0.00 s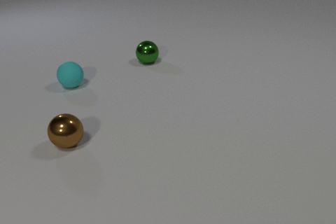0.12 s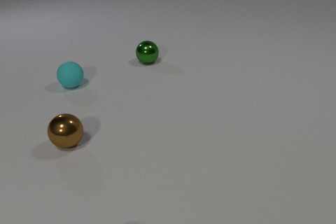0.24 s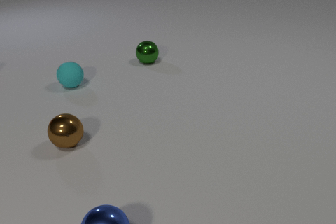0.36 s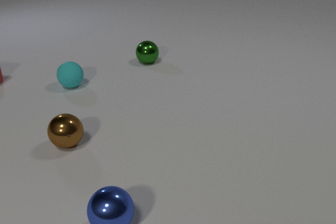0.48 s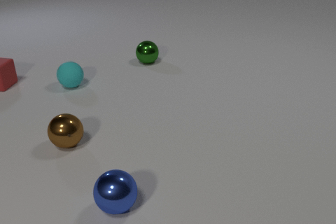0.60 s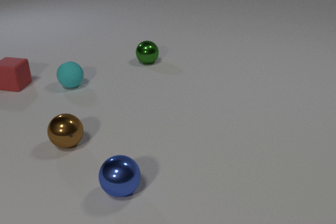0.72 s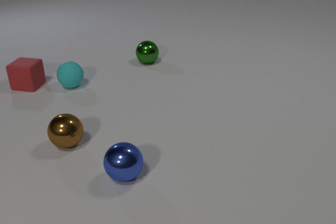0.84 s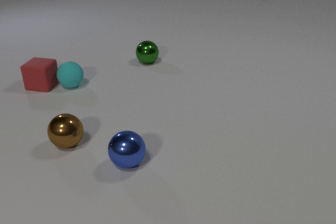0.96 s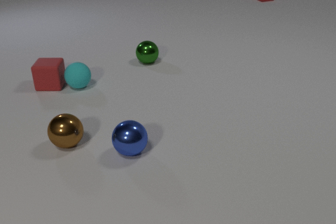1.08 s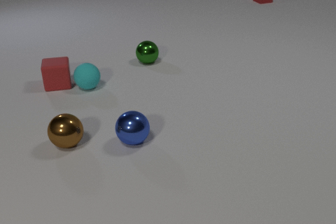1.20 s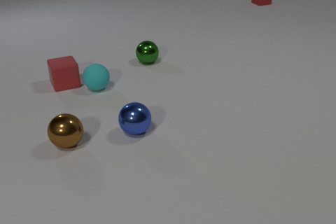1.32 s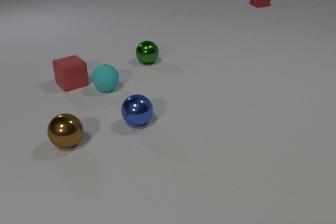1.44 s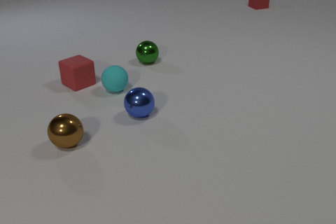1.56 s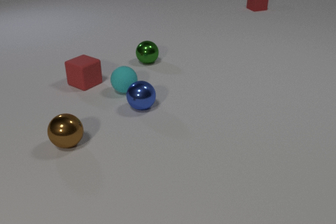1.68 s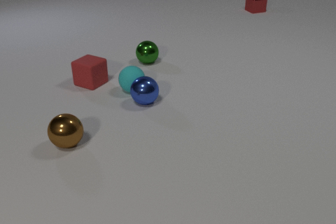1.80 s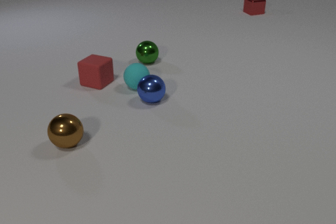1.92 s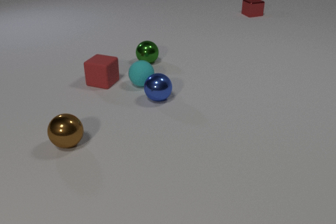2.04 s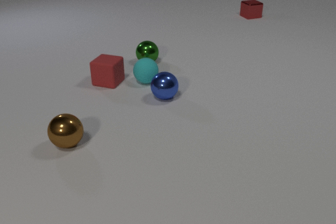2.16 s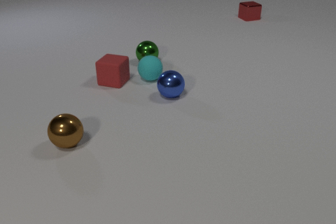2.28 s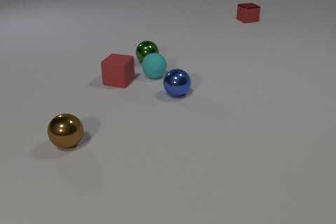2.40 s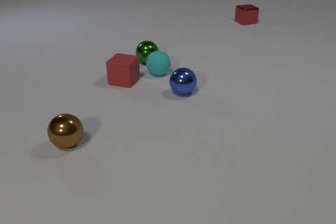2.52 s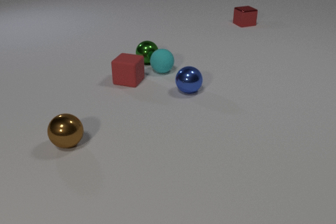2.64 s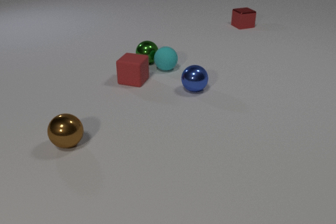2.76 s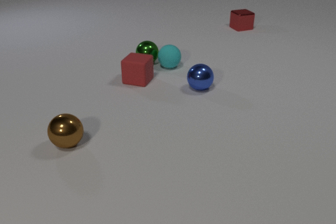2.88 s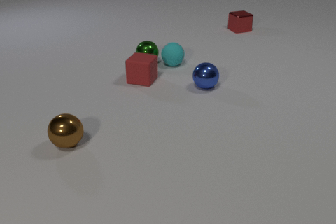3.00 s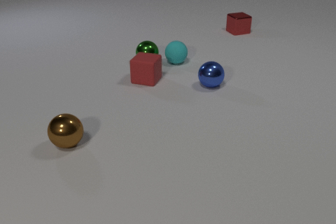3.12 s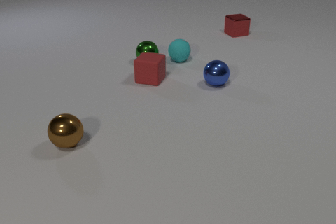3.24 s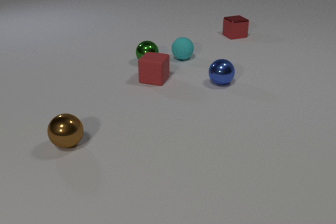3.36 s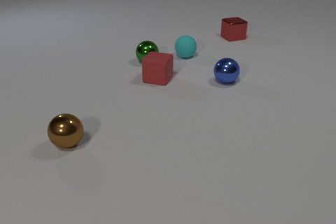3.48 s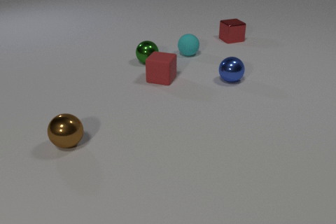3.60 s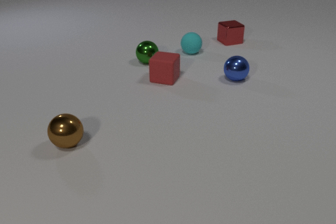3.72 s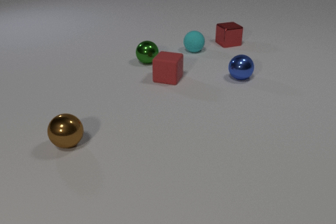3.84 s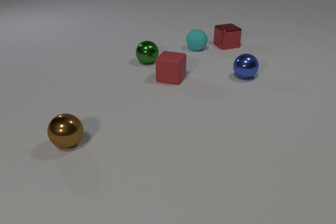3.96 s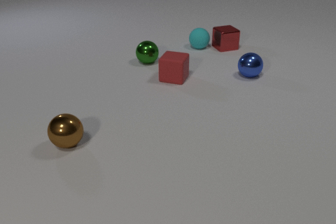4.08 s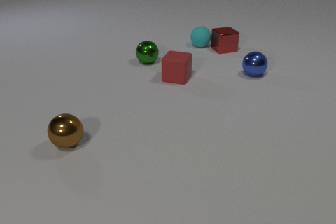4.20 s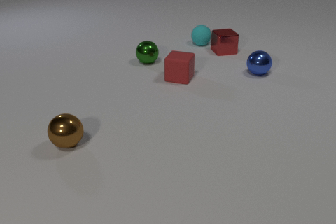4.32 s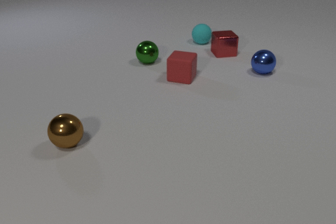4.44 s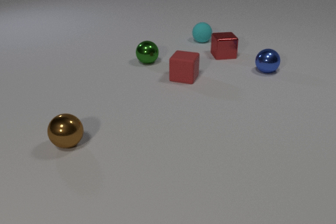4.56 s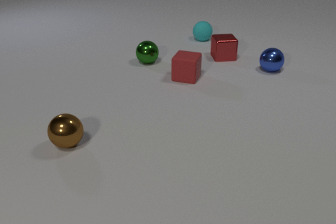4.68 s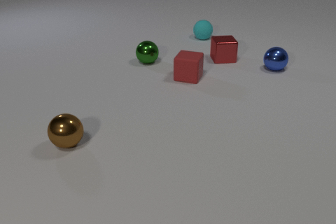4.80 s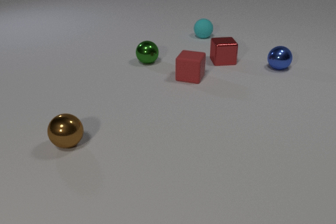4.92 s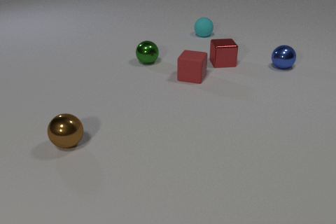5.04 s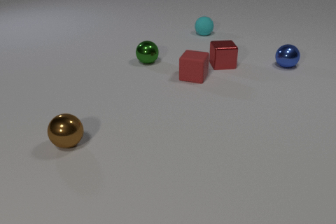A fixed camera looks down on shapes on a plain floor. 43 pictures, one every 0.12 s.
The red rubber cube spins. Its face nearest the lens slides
to the right.
The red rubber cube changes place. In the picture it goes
to the right.
0.00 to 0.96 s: The red rubber cube comes in at the left edge, slides to the right and toward the camera. The cyan rubber sphere rolls to the right. The red metal cube comes in at the top edge, slides toward the camera. The blue metal sphere comes in at the bottom edge, rolls away from the camera. The red rubber cube and the cyan rubber sphere collide.
0.96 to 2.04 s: The red rubber cube slides to the right, spins so that its near face slides to the right, counterclockwise seen from above. The cyan rubber sphere rolls to the right. The red metal cube slides toward the camera. The blue metal sphere rolls away from the camera. The cyan rubber sphere and the blue metal sphere collide.
2.04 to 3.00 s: The red rubber cube slides to the right. The cyan rubber sphere rolls away from the camera and to the right. The red metal cube slides toward the camera. The blue metal sphere rolls to the right and away from the camera.
3.00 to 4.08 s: The red rubber cube slides to the right. The cyan rubber sphere rolls away from the camera and to the right. The red metal cube slides toward the camera. The blue metal sphere rolls to the right and away from the camera. The cyan rubber sphere and the red metal cube collide.
4.08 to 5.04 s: The red rubber cube slides to the right. The cyan rubber sphere rolls away from the camera. The red metal cube slides toward the camera. The blue metal sphere rolls to the right and away from the camera.
What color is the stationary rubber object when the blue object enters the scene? cyan.
How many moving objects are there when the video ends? 4.
What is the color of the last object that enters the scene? red.
